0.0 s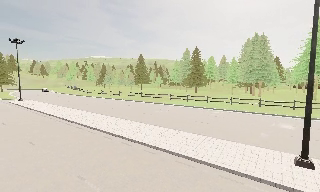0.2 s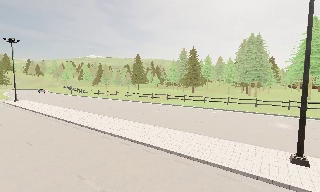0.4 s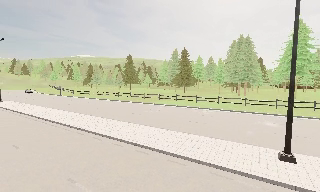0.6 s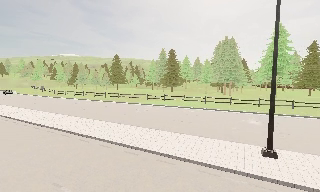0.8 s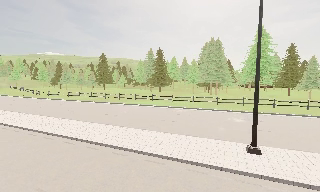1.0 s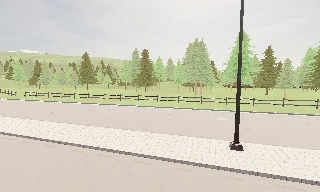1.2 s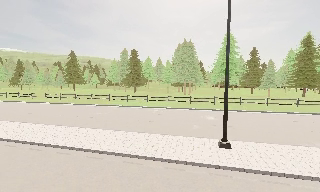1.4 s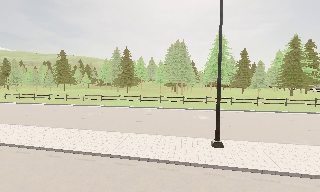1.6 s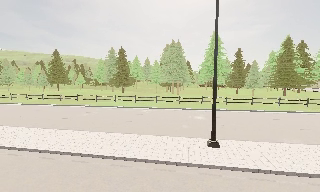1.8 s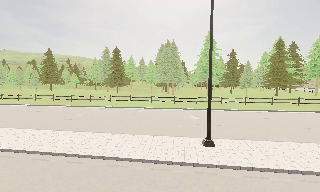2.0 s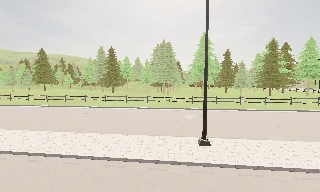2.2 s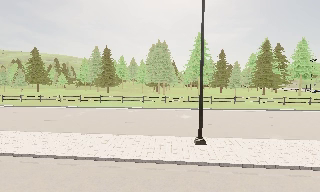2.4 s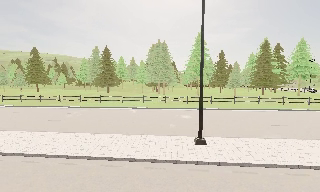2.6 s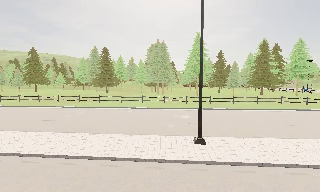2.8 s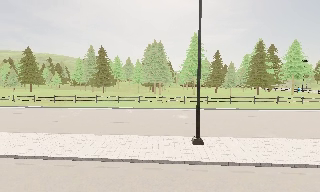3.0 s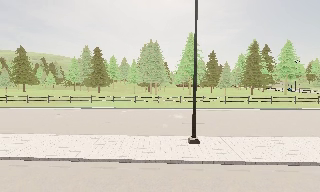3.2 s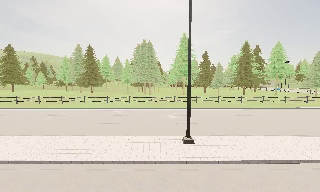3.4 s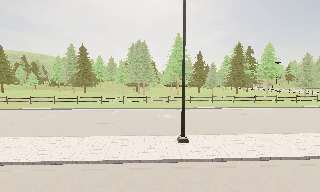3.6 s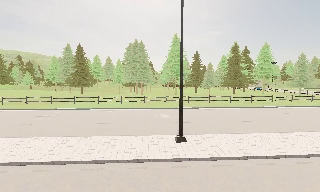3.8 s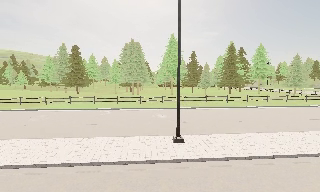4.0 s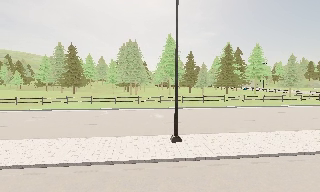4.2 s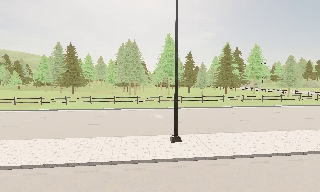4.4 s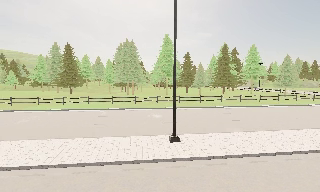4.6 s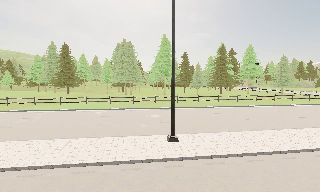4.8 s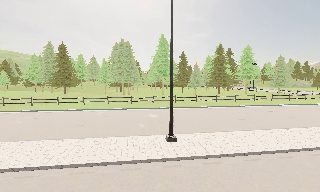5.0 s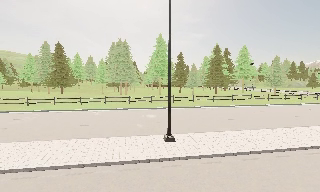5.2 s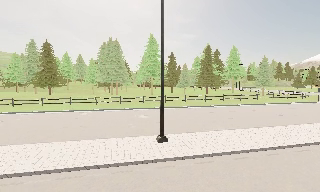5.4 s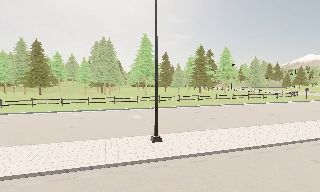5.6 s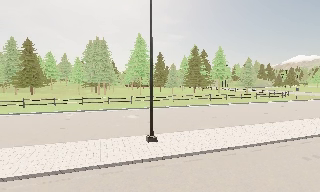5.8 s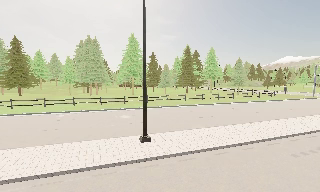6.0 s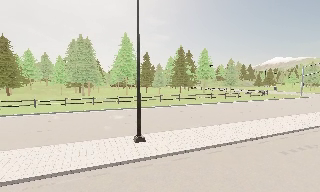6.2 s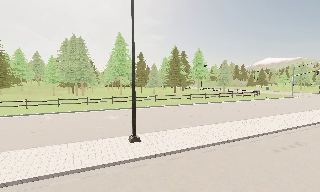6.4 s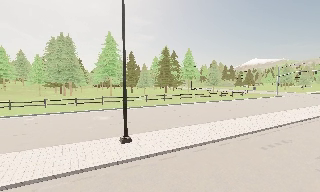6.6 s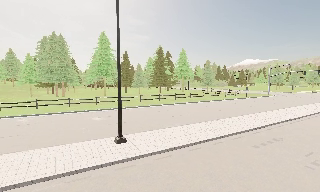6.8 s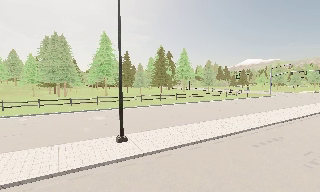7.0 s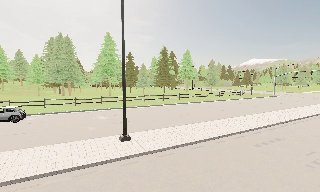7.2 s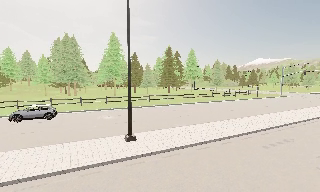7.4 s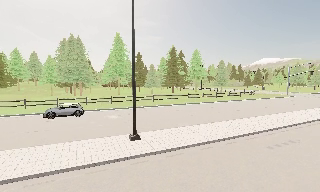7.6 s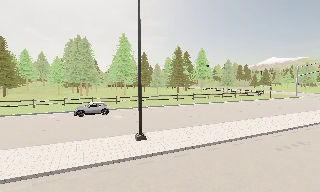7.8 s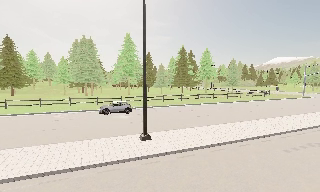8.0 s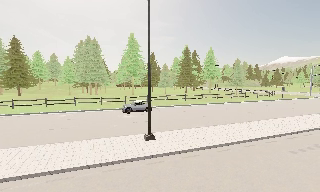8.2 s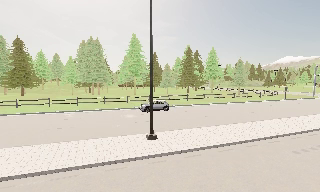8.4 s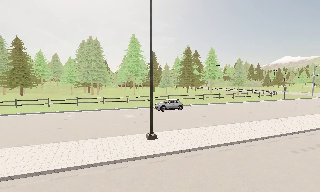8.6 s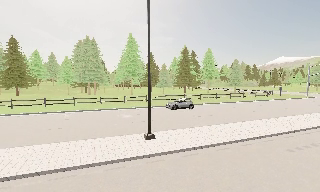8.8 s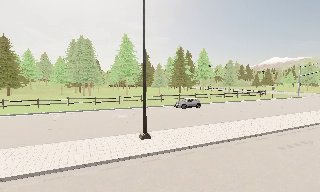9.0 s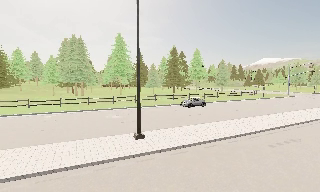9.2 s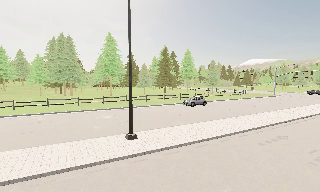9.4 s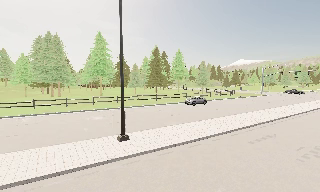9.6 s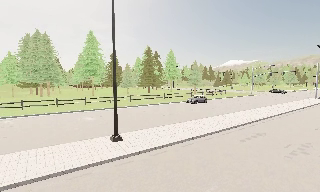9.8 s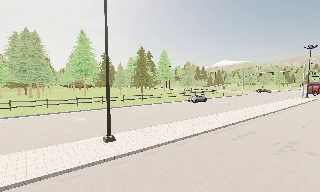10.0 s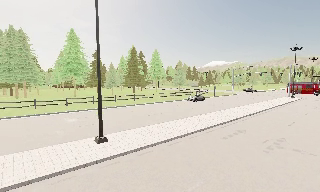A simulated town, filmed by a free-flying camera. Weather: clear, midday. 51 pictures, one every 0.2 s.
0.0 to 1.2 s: The camera swings to its right by about 20 degrees, and the scene slides to the left.
1.2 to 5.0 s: The camera pans to its right, which is clockwise from overhead, by about 25 degrees. It travels to its left, about 1 m.
5.0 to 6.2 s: The scene slides to the left, as the camera pans about 15 degrees to its right.
6.2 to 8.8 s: The camera travels backward, about 0.5 m, so what stands in front gets smaller.
8.8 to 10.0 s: The camera pans to its right, which is clockwise from overhead, by about 15 degrees.
The film runs backward here.
